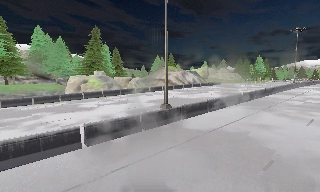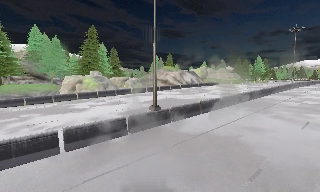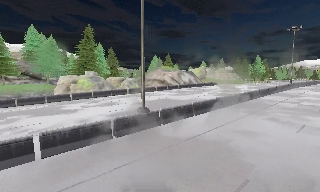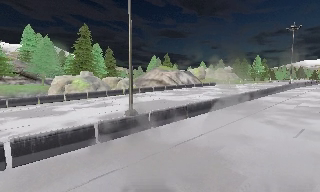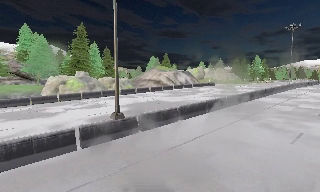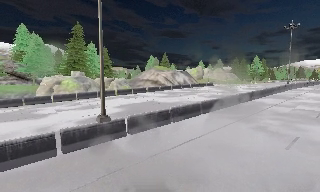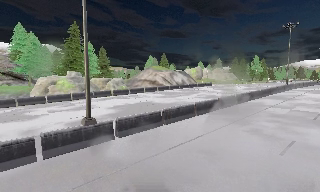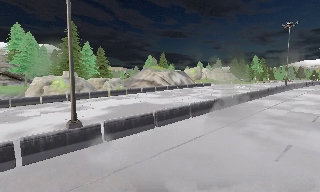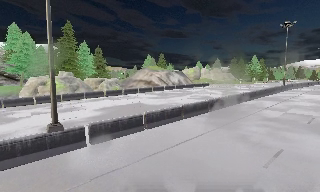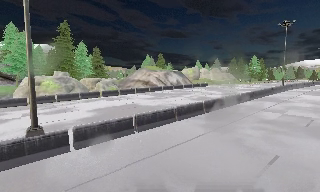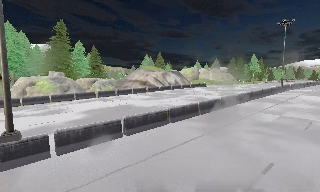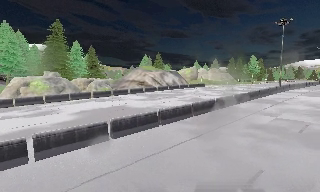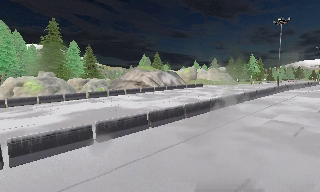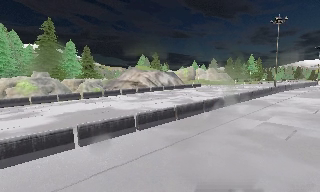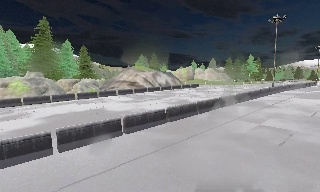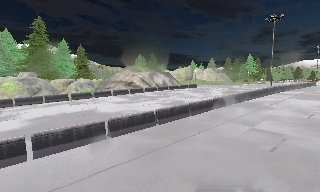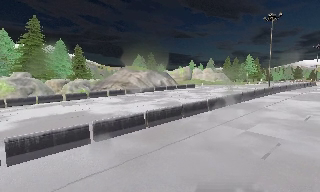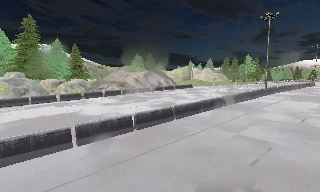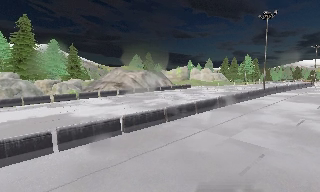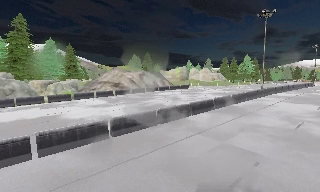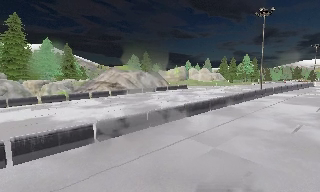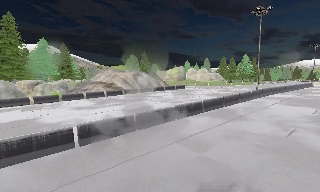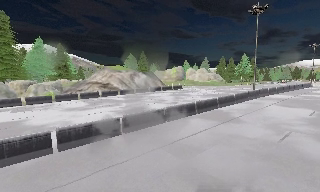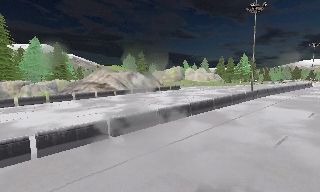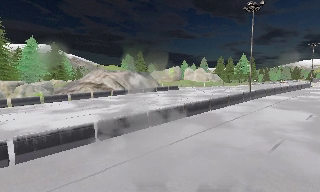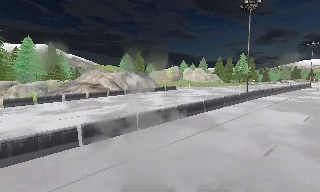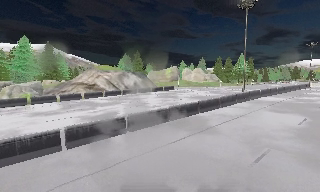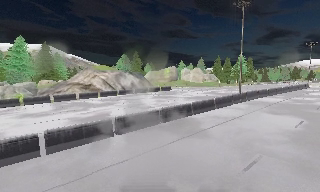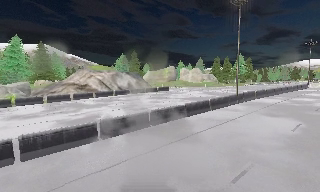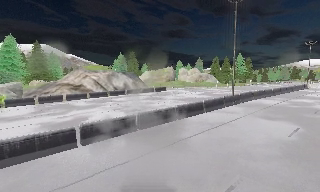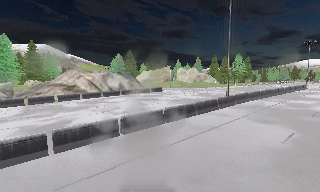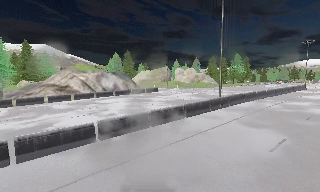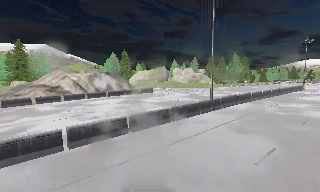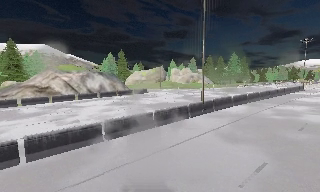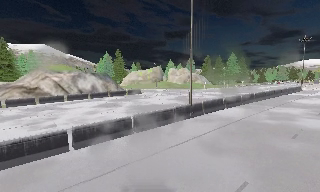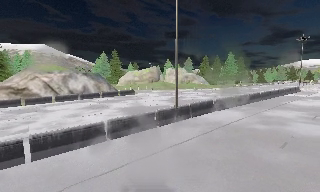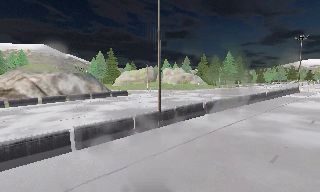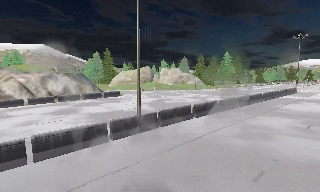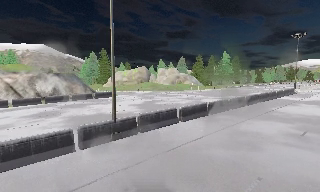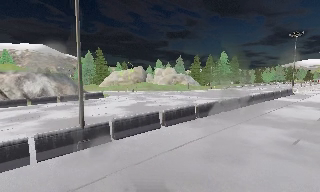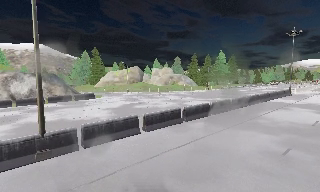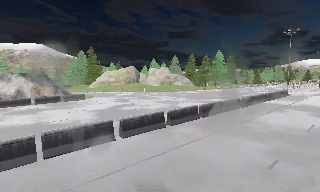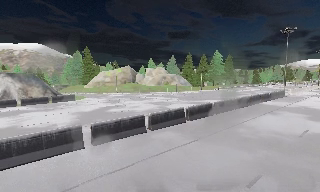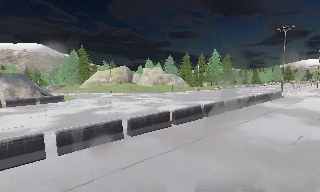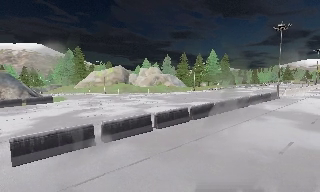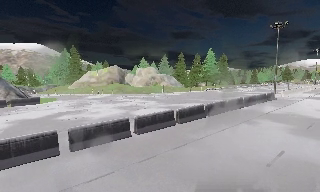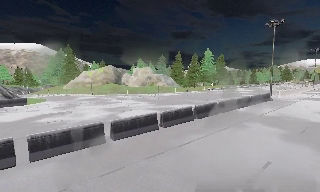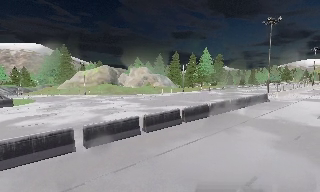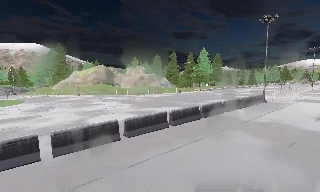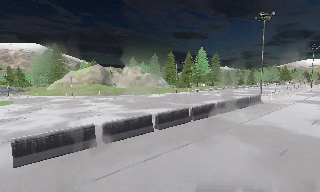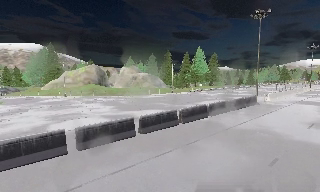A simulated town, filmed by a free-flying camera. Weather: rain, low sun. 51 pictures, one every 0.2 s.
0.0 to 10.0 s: The camera travels to its right and forward, about 55 m, so close, fixed things drift to the left. It gains speed.
The film runs forward here.
